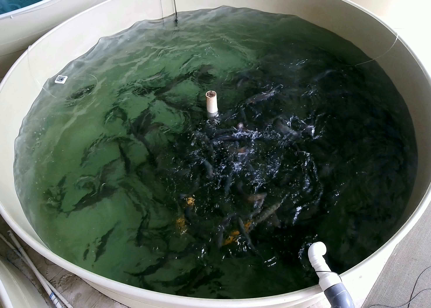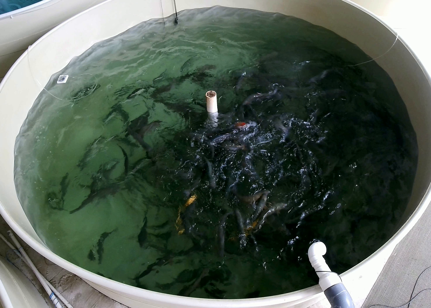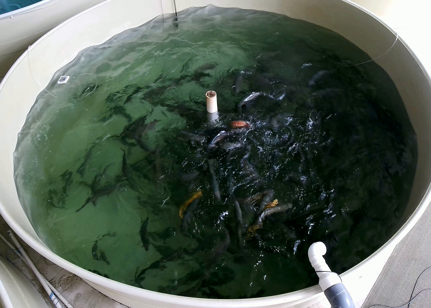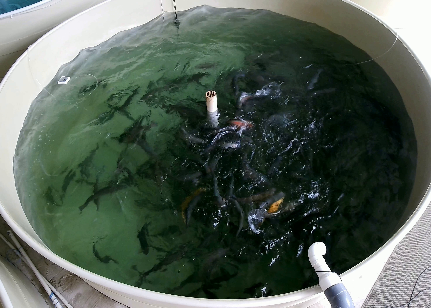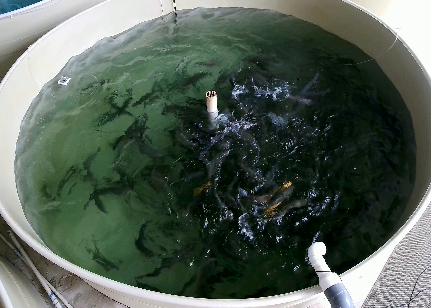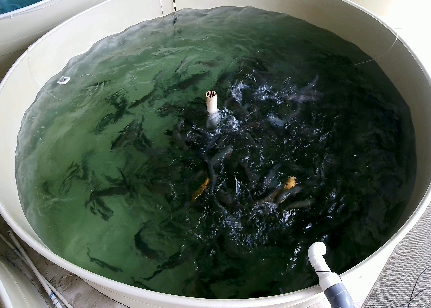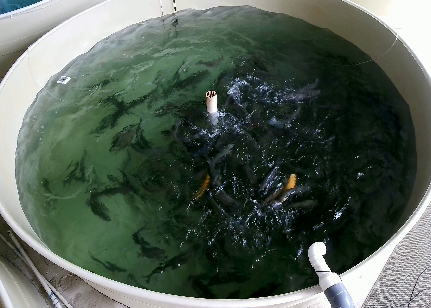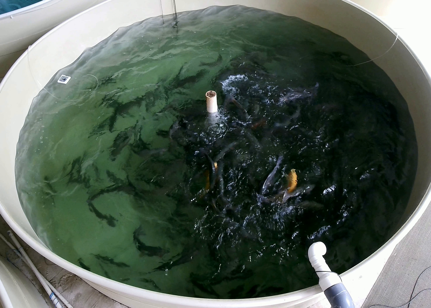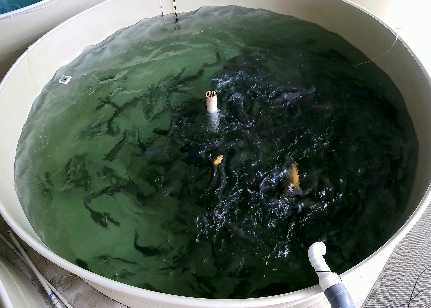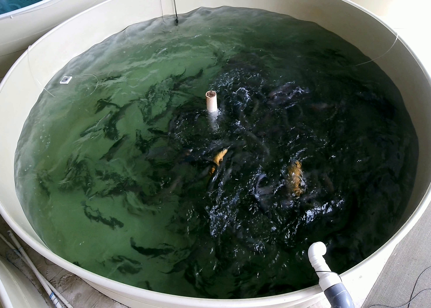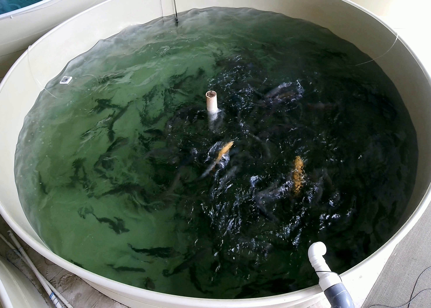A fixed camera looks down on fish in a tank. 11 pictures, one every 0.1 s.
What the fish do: Strong feeding.
